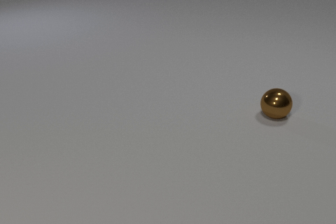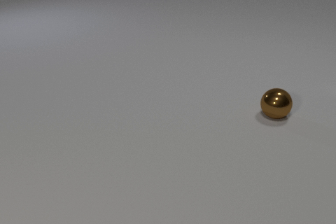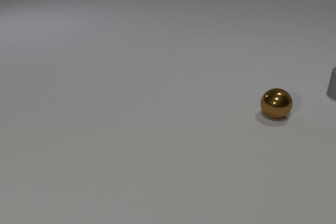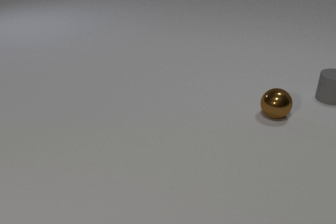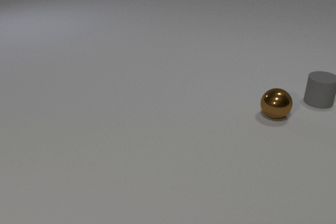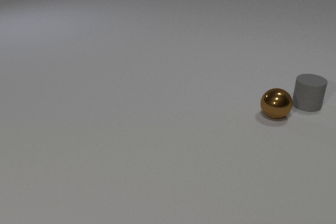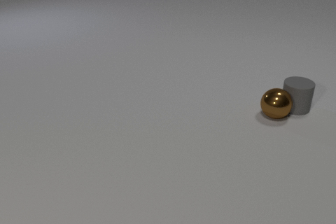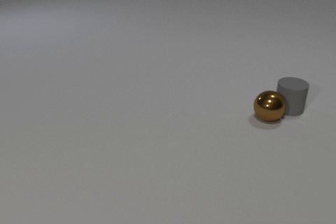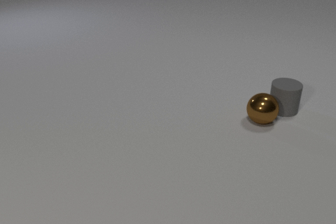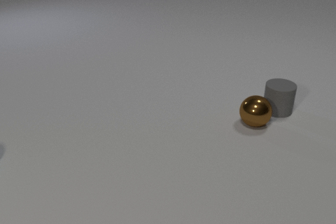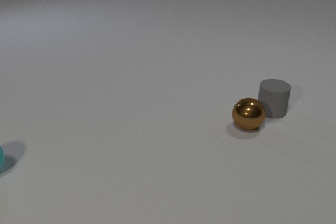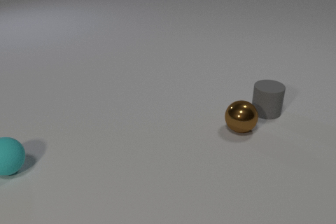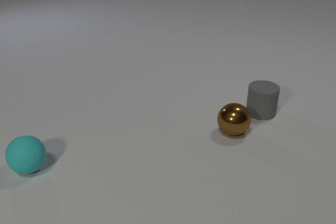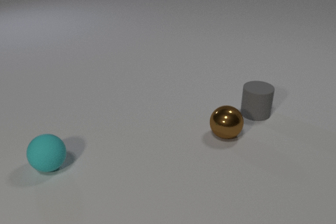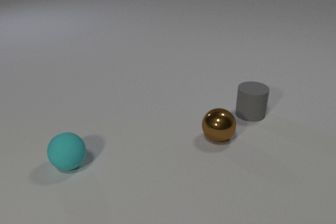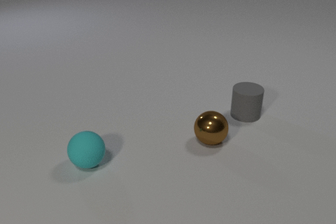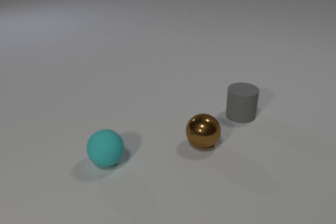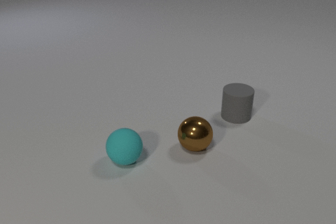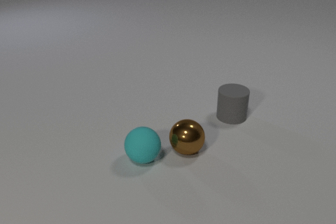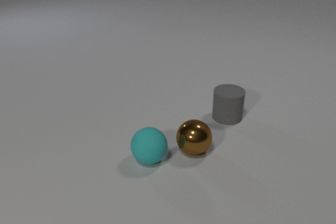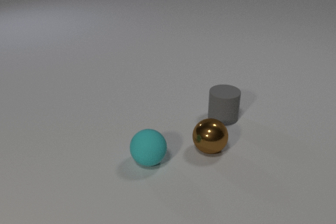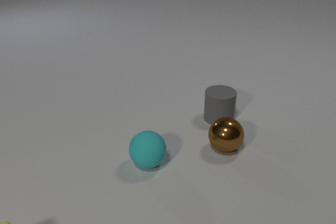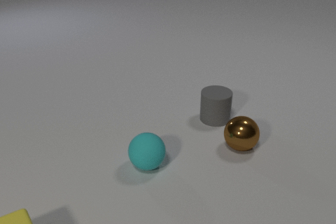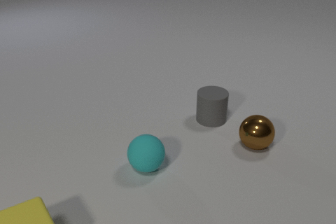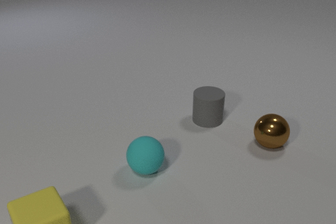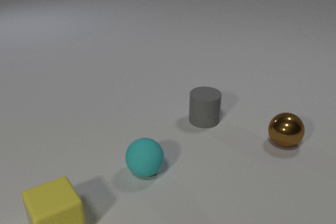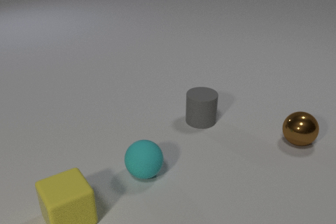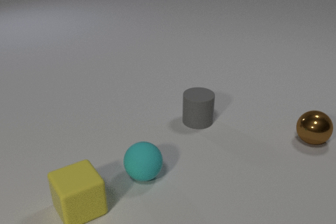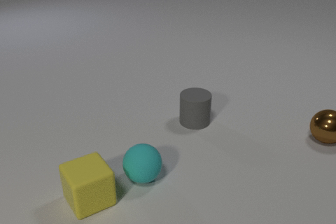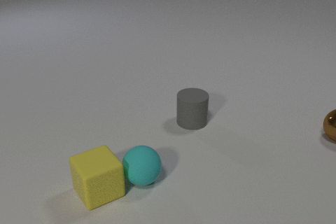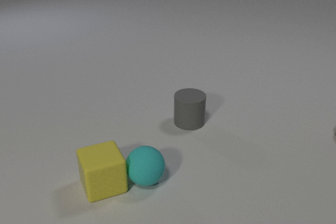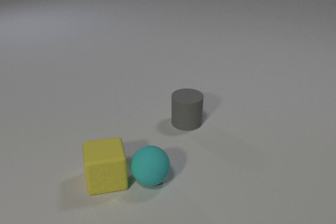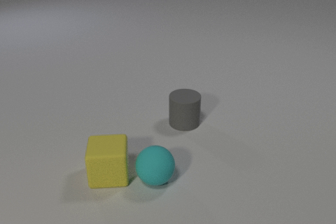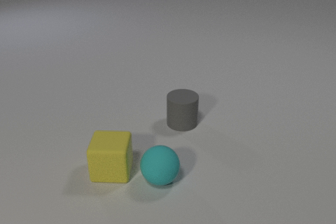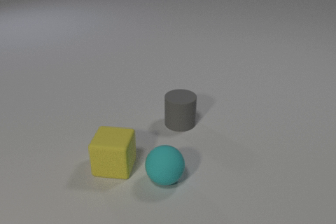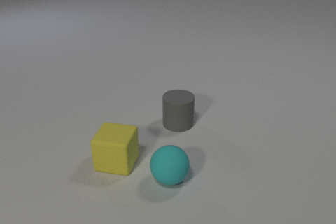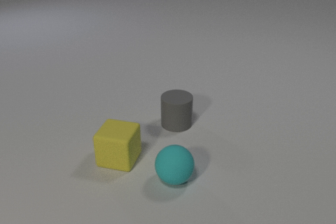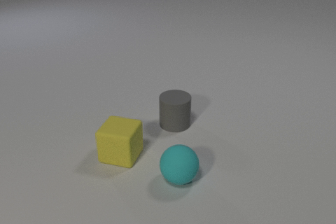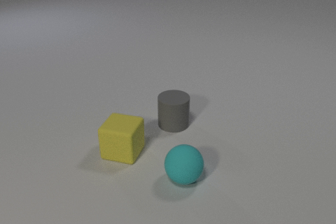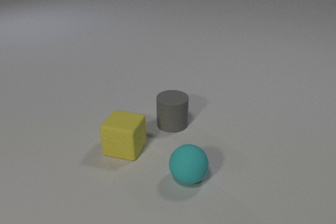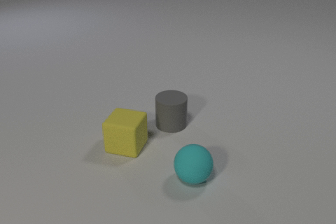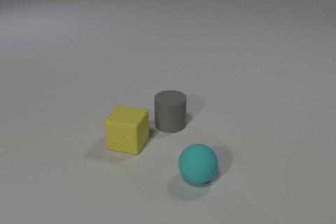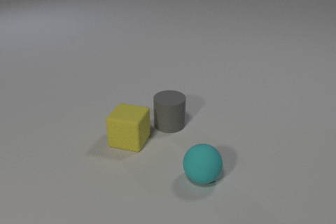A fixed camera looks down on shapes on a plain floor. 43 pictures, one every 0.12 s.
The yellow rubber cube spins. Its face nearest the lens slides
to the left.
The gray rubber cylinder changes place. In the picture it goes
to the left.
0.00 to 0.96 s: The gray rubber cylinder comes in at the right edge, slides toward the camera and to the left. The brown metal sphere rolls toward the camera and to the left. The gray rubber cylinder and the brown metal sphere collide.
0.96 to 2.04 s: The gray rubber cylinder slides to the left and toward the camera. The brown metal sphere rolls to the left and toward the camera. The cyan rubber sphere comes in at the left edge, rolls to the right.
2.04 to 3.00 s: The gray rubber cylinder slides to the left and toward the camera. The brown metal sphere rolls to the right. The yellow rubber cube comes in at the bottom edge, slides to the right and away from the camera. The cyan rubber sphere rolls to the right and toward the camera. The brown metal sphere and the cyan rubber sphere collide.
3.00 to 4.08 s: The gray rubber cylinder slides to the left. The brown metal sphere rolls to the right and away from the camera, leaves at the right edge. The yellow rubber cube slides away from the camera and to the right, spins so that its near face slides to the left, clockwise seen from above. The cyan rubber sphere rolls to the right and toward the camera. The yellow rubber cube and the cyan rubber sphere collide.
4.08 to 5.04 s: The gray rubber cylinder slides to the left. The yellow rubber cube slides away from the camera. The cyan rubber sphere rolls to the right.
How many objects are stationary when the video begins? 1.
What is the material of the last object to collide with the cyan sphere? rubber.
What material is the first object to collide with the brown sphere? rubber.
